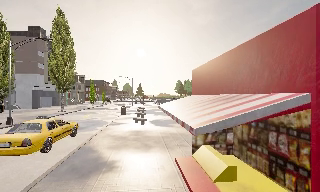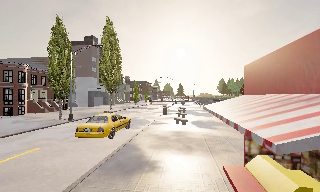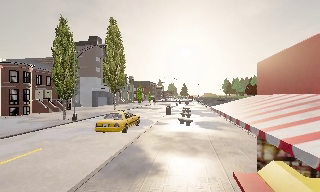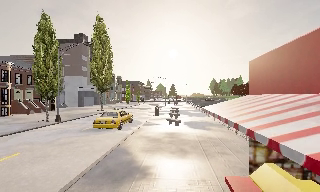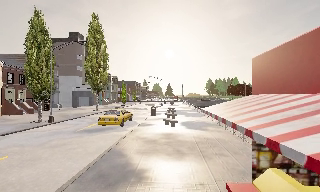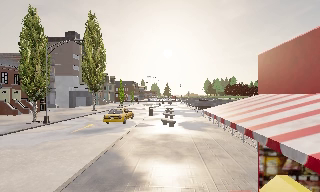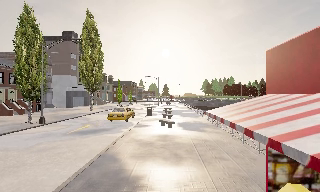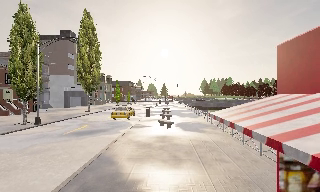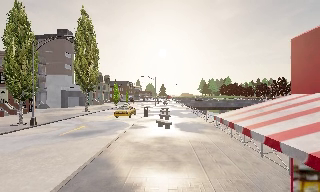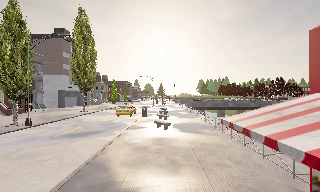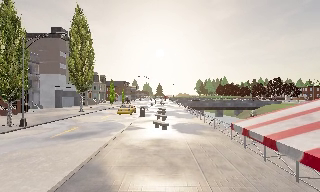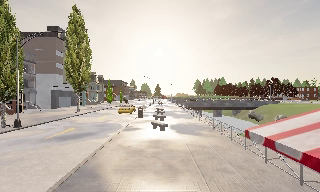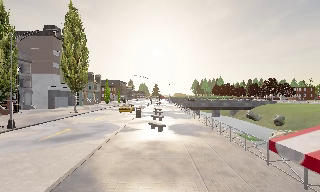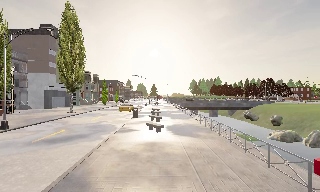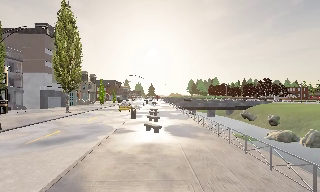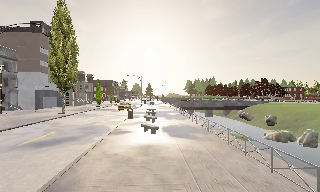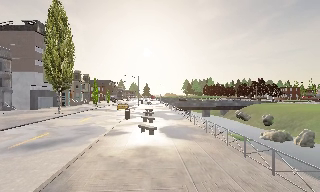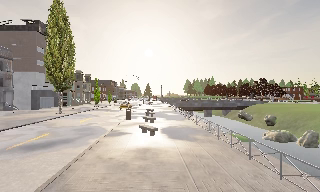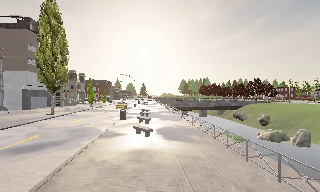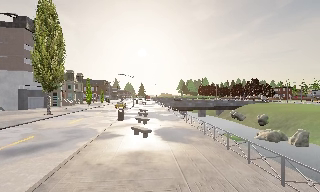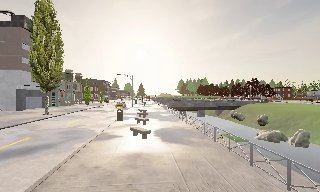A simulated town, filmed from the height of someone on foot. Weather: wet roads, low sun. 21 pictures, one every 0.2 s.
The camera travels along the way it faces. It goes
forward.
0.0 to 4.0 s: The camera travels forward, about 4.5 m, so what stands in front looms larger.
The film runs forward here.
